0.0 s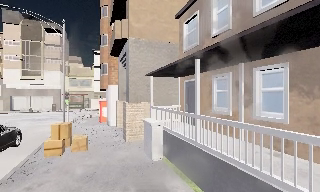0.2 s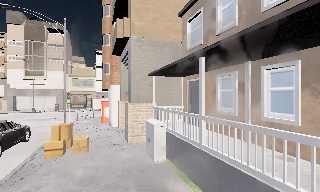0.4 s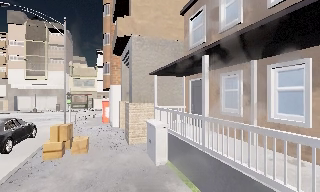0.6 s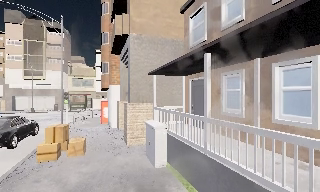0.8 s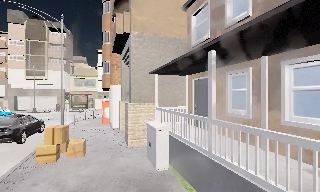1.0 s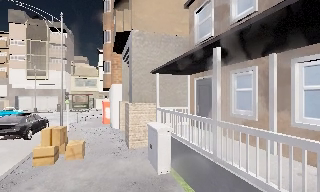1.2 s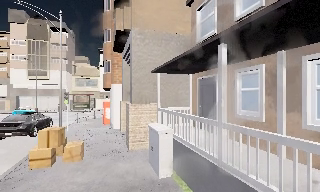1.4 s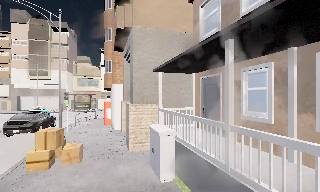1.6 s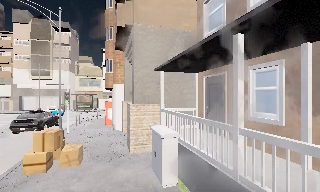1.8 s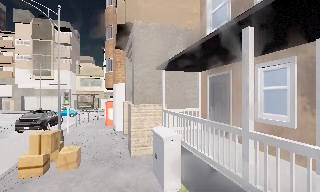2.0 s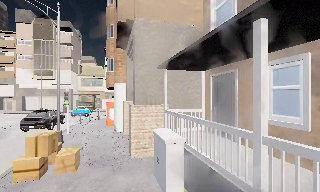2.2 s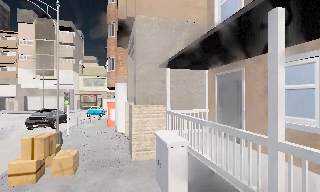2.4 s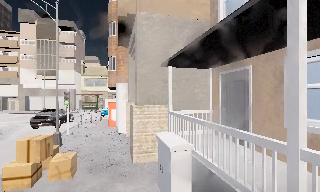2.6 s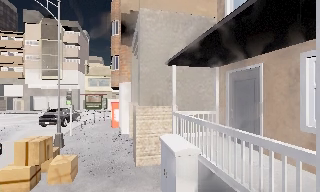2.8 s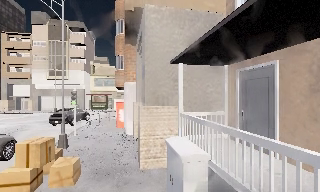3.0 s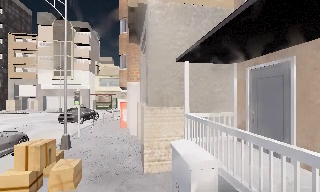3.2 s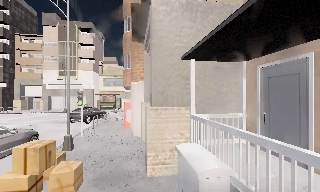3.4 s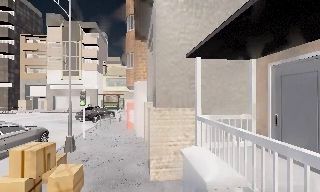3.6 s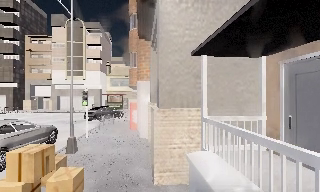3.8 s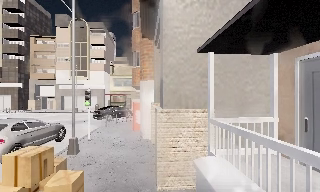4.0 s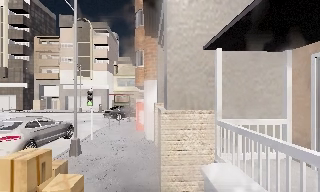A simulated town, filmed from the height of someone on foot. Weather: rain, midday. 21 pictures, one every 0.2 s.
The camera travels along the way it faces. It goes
forward.
0.0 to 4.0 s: The camera pans to its left, which is counterclockwise from overhead, by about 15 degrees. It travels forward, about 5 m, so what stands in front looms larger.
The film runs forward here.
